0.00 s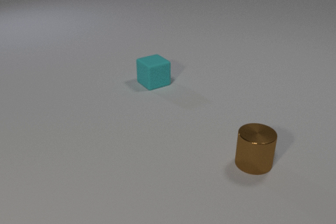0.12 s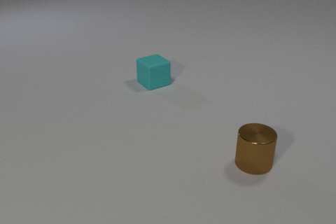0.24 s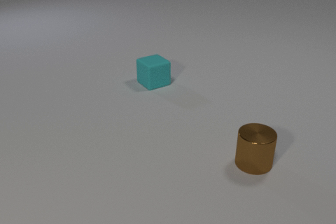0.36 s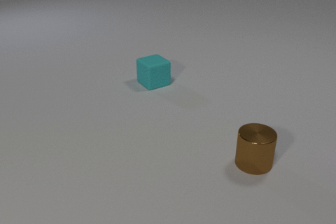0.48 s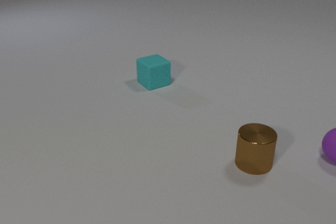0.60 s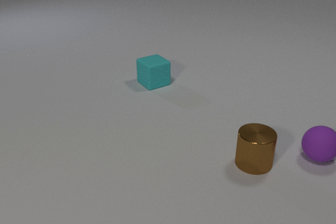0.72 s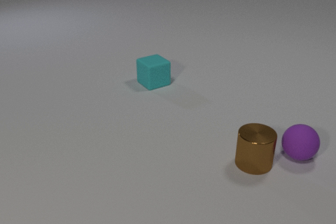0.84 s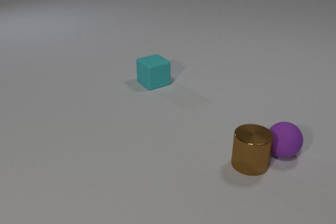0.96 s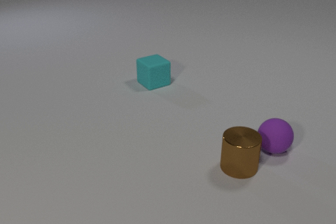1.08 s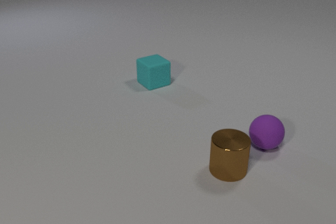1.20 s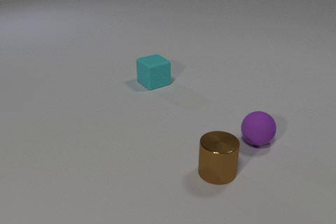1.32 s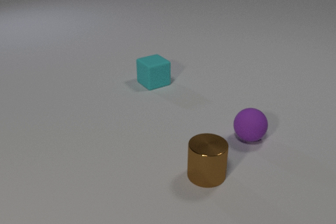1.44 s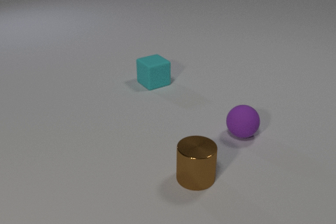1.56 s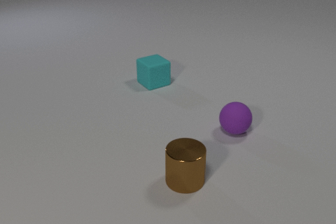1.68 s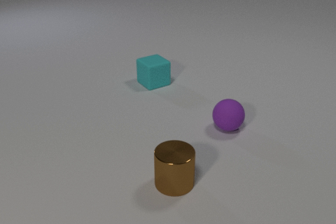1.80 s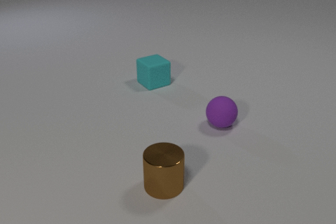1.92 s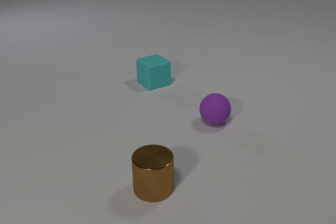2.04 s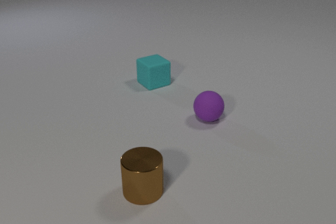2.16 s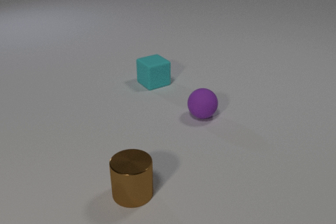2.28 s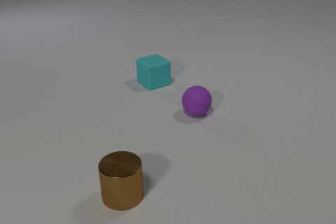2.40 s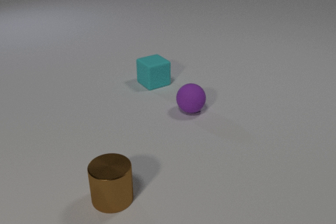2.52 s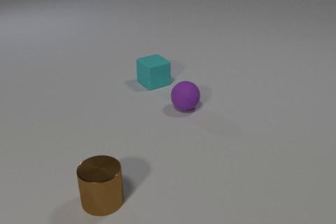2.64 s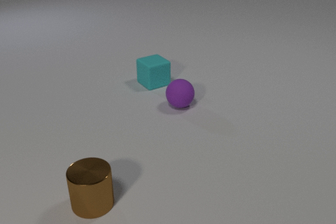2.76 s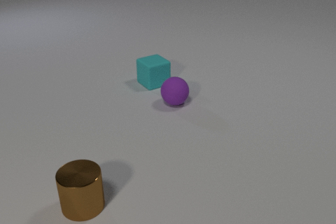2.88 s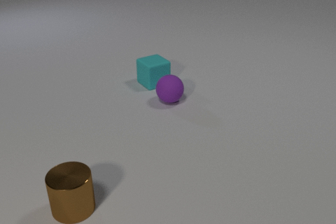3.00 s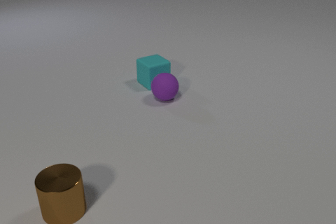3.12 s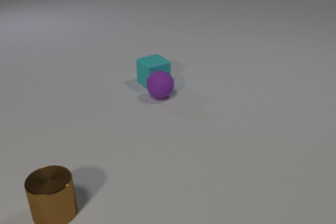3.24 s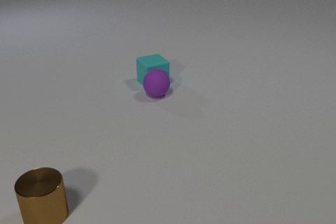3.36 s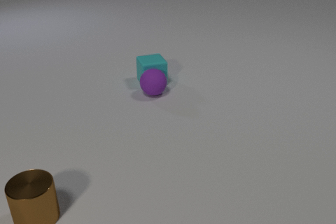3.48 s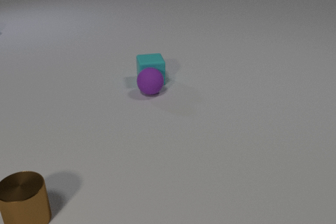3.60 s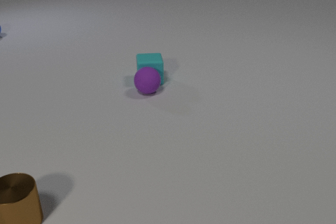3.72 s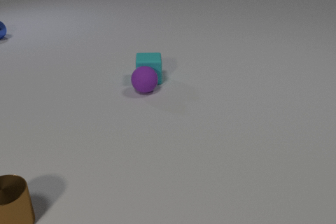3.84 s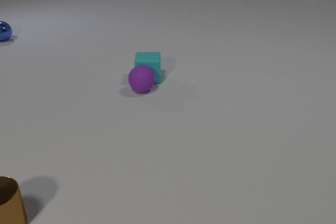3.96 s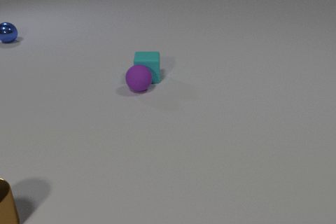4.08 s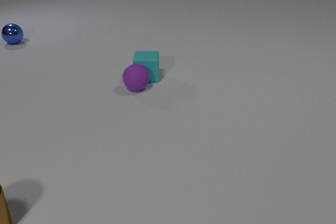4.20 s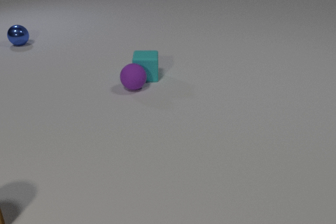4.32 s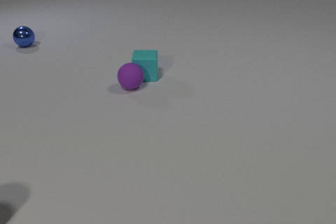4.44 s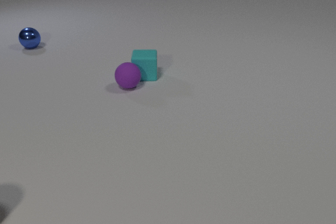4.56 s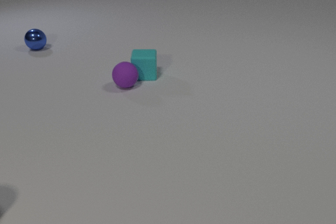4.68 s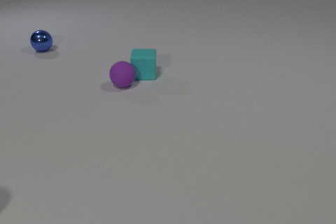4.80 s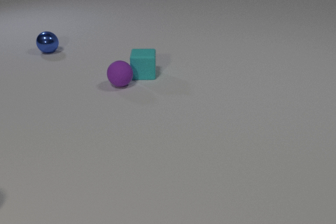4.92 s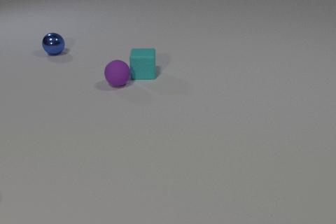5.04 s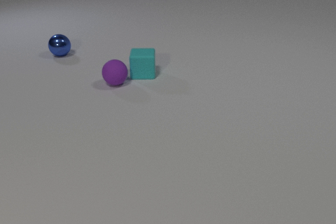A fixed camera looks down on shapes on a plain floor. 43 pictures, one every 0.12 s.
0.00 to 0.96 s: The purple rubber sphere comes in at the right edge, rolls to the left. The brown metal cylinder slides to the left and toward the camera. The purple rubber sphere and the brown metal cylinder collide.
0.96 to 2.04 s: The purple rubber sphere rolls to the left and away from the camera. The brown metal cylinder slides to the left and toward the camera.
2.04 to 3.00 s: The purple rubber sphere rolls to the left and away from the camera. The brown metal cylinder slides to the left.
3.00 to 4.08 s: The purple rubber sphere rolls to the left and away from the camera. The brown metal cylinder slides to the left. The blue metal sphere comes in at the left edge, rolls toward the camera and to the right. The cyan rubber cube slides away from the camera and to the left, spins so that its near face slides to the left, clockwise seen from above. The purple rubber sphere and the cyan rubber cube collide.
4.08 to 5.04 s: The purple rubber sphere rolls to the left and away from the camera. The brown metal cylinder slides to the left, leaves at the left edge. The blue metal sphere rolls toward the camera and to the right. The cyan rubber cube slides away from the camera.
Are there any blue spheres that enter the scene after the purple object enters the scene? yes.
What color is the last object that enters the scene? blue.
What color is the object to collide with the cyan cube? purple.
